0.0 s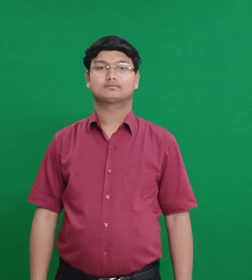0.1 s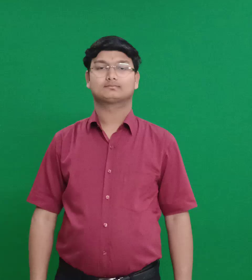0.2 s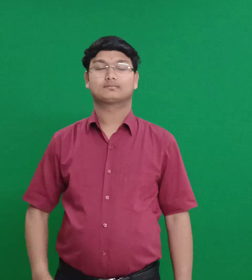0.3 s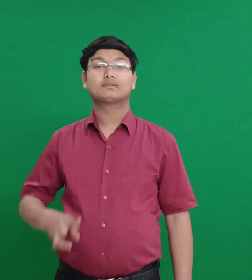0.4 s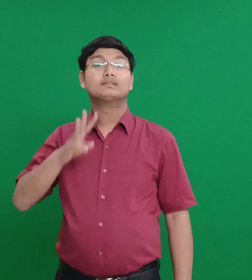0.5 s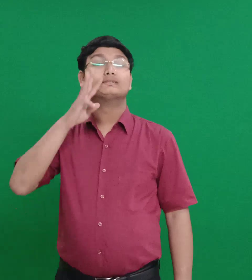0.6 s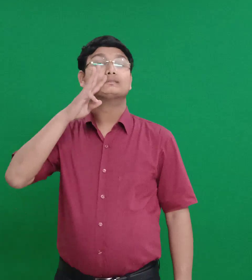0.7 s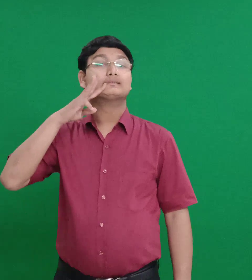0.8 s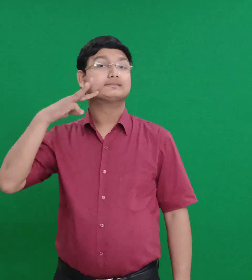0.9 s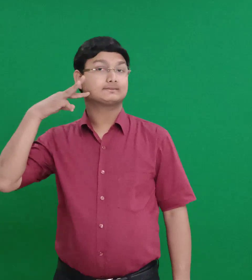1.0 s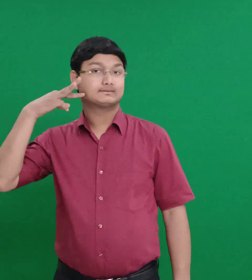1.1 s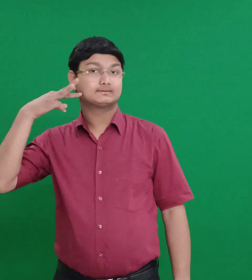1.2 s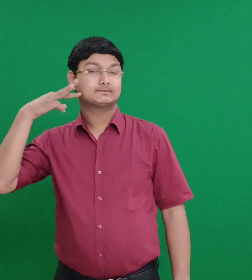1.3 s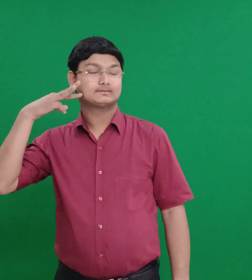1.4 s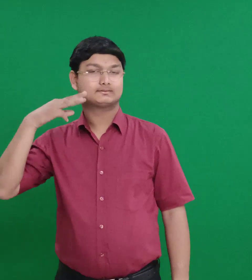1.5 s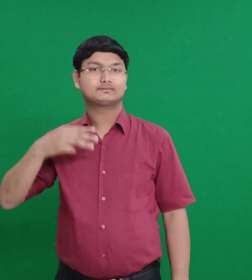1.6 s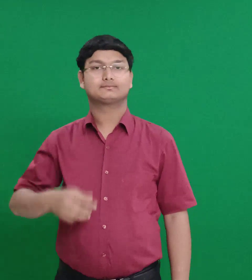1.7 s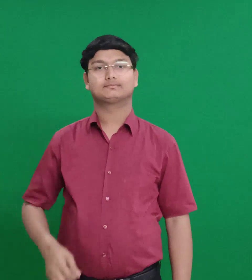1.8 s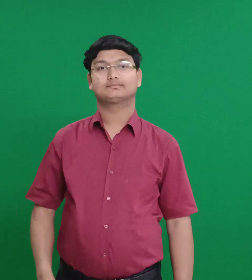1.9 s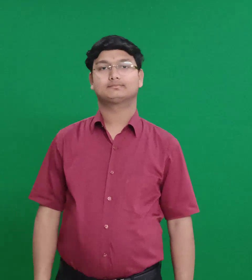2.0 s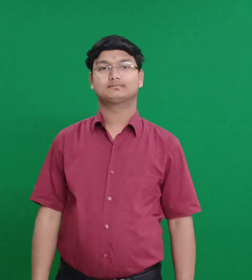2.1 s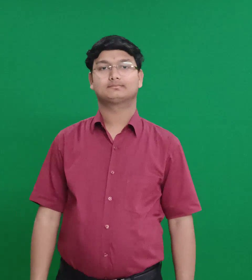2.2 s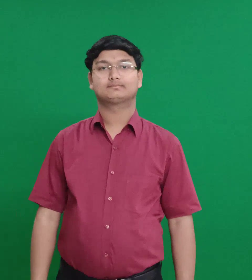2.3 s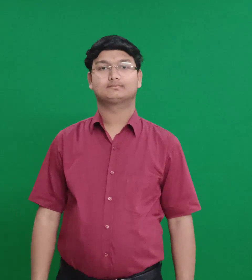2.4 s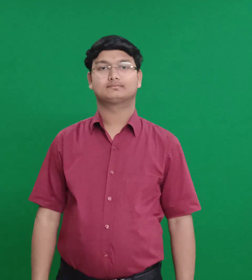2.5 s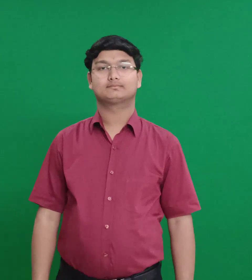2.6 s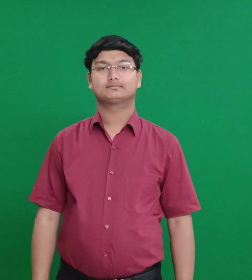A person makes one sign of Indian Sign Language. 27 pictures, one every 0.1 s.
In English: michal (daughter of saul)
